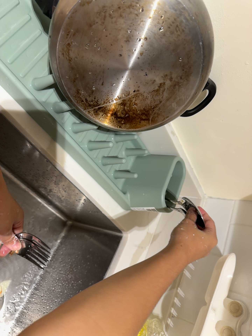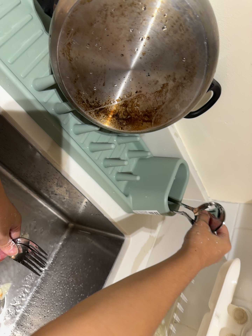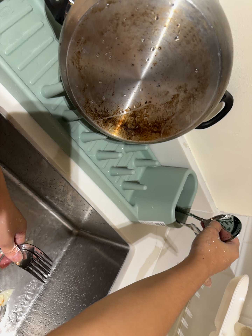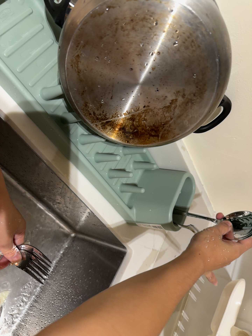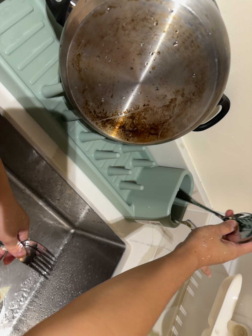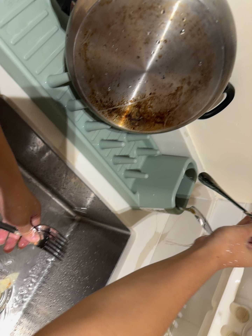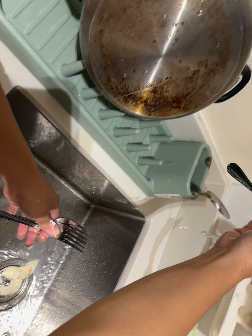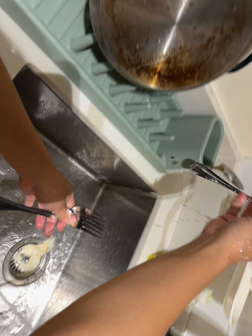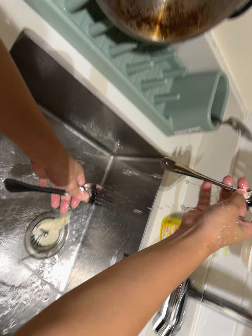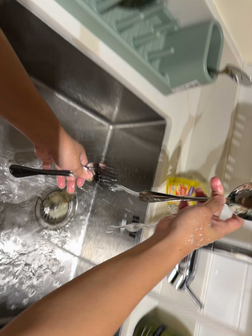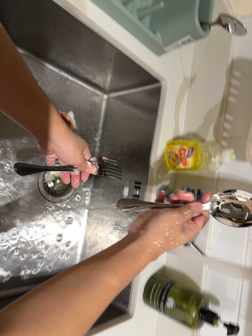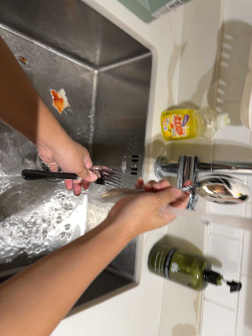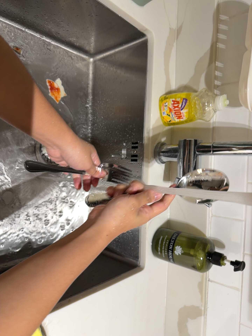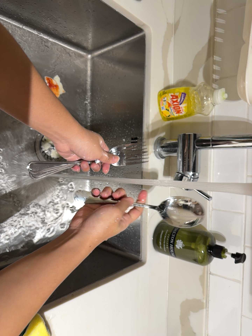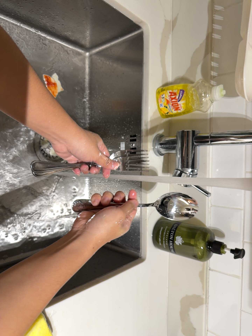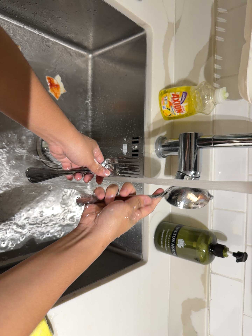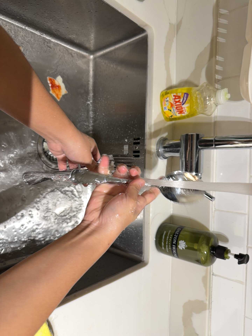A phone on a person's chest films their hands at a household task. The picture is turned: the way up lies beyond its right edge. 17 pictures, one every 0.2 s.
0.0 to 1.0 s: The camera shifts only a little, or ends up much as it began.
1.0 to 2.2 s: The camera travels toward the bottom of its view, about 14 cm, so close, fixed things drift upward. Its aim tips toward the bottom of its view by about 25 degrees, and the scene shifts upward. It rolls about its line of sight by about 25 degrees, and the scene rotates counterclockwise.
2.2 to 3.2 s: The camera shifts only a little, or ends up much as it began.
The film runs backward here.
